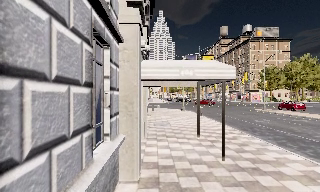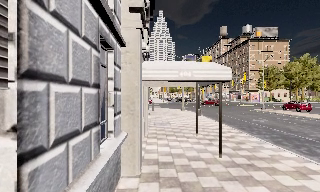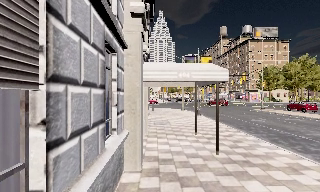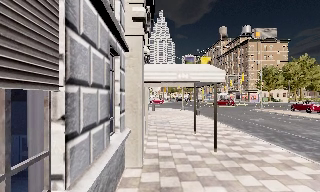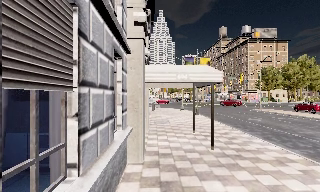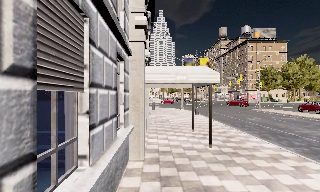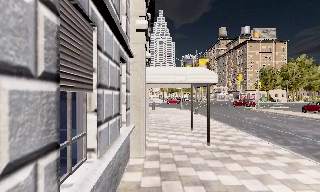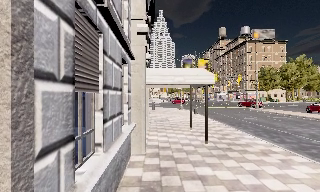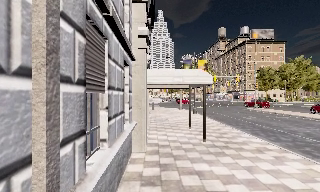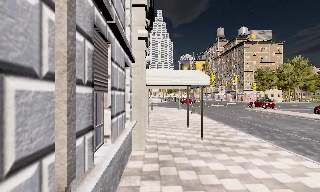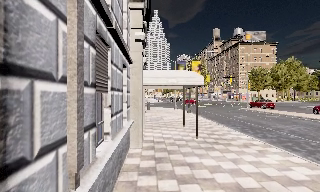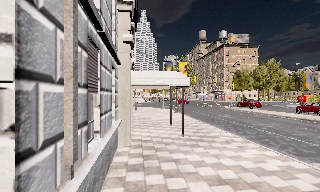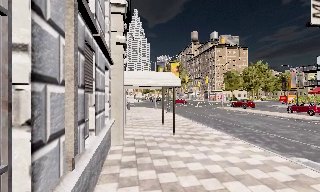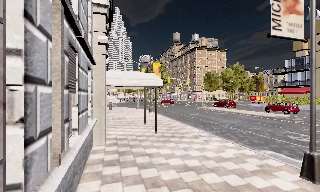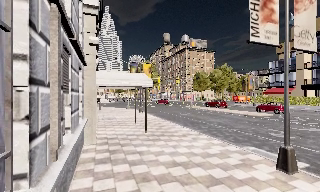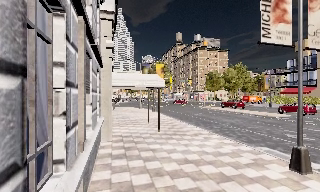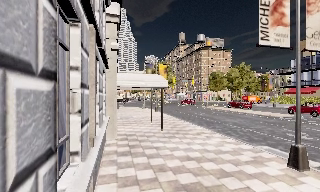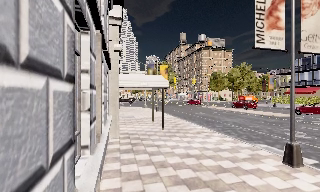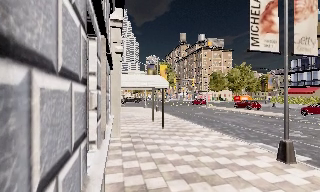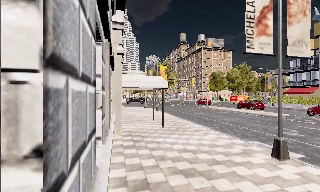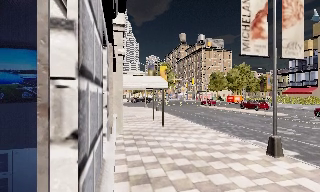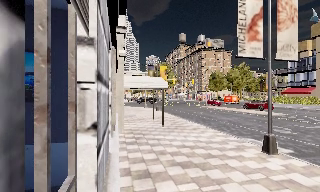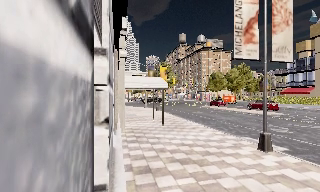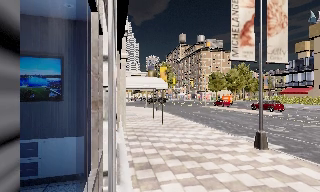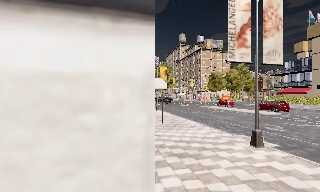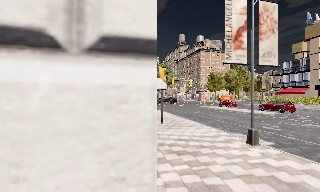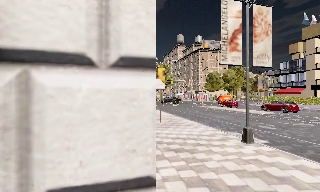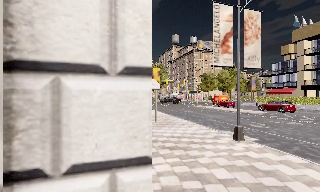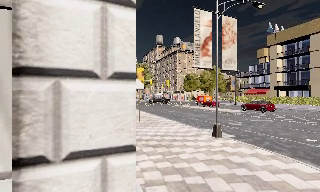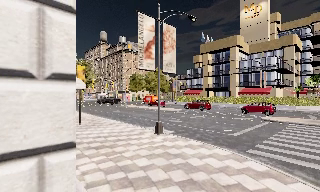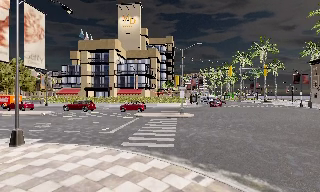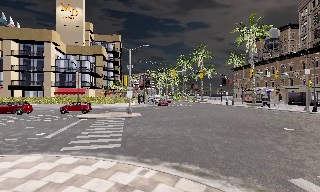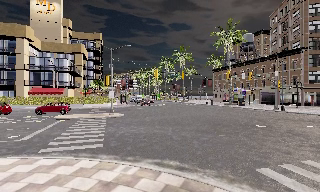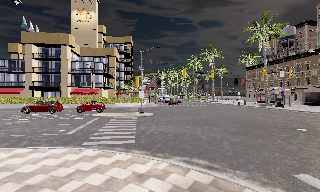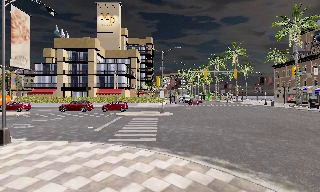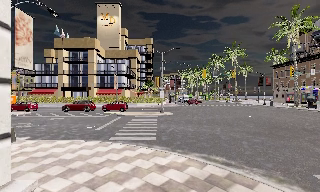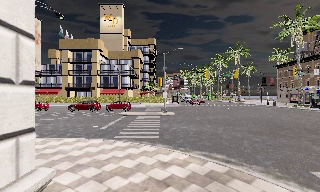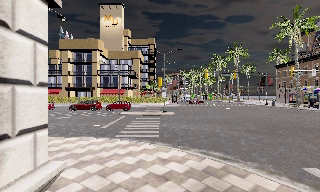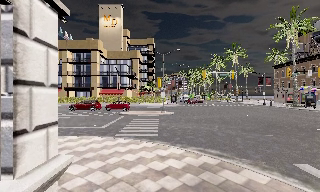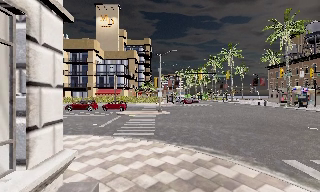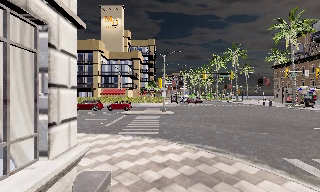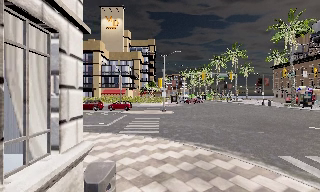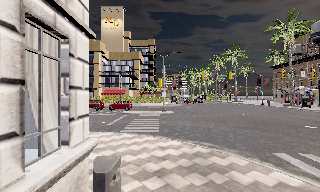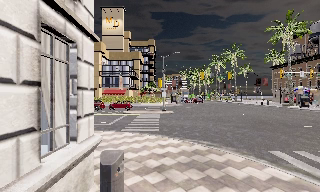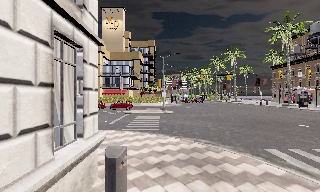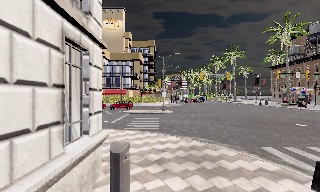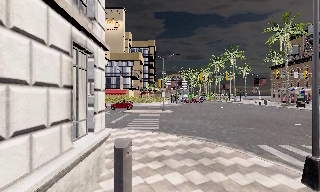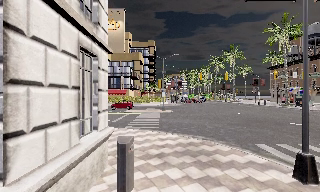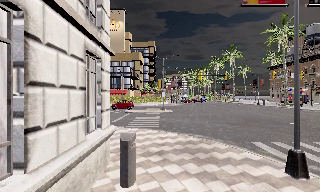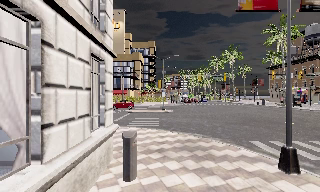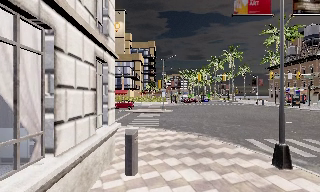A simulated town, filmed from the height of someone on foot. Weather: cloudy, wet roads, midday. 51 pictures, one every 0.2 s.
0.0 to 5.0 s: The camera swings to its right by about 15 degrees, and the scene slides to the left. It travels backward, about 7 m, so what stands in front gets smaller.
5.0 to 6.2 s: The camera swings to its right by about 85 degrees, and the scene slides to the left. It travels backward, about 1.5 m.
6.2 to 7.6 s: The camera pans to its left, which is counterclockwise from overhead, by about 10 degrees. It travels backward, about 2 m, so what stands in front gets smaller.
7.6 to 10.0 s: The camera travels backward, about 3 m, so what stands in front gets smaller.
The film runs backward here.
